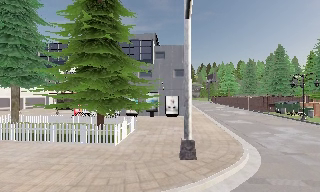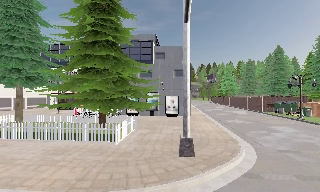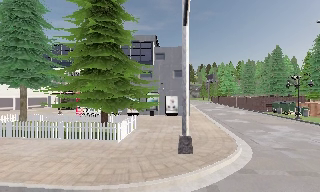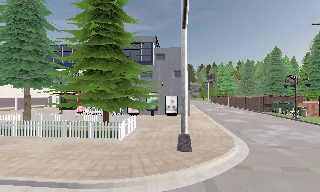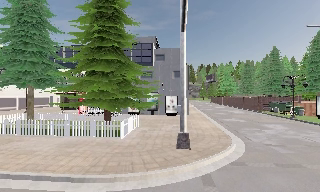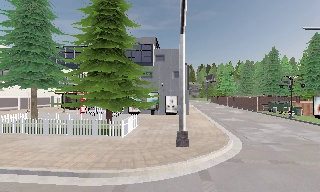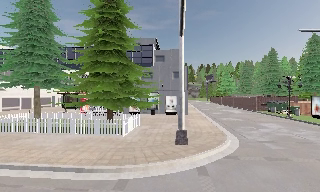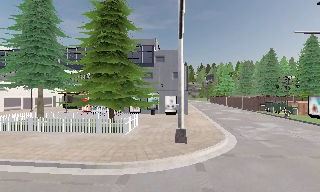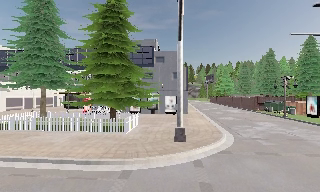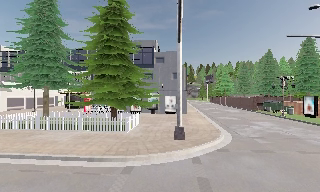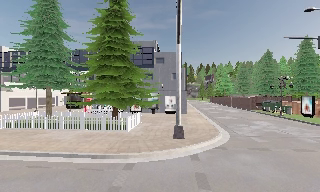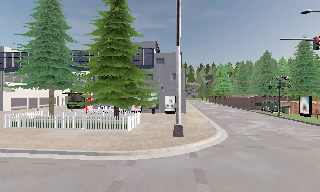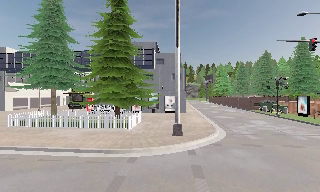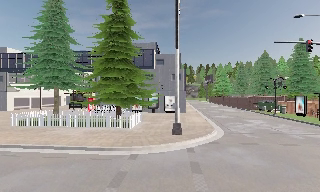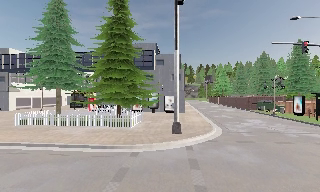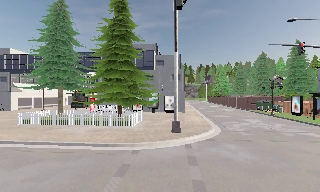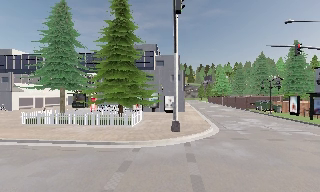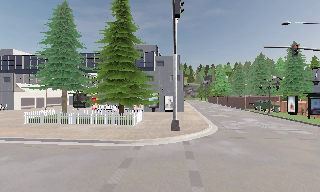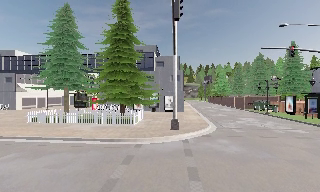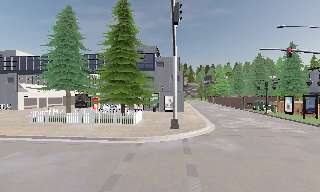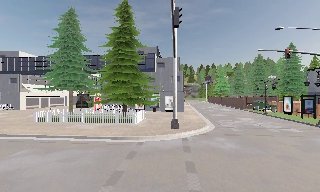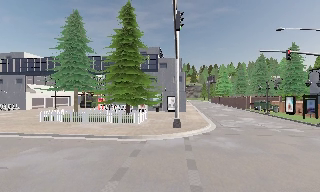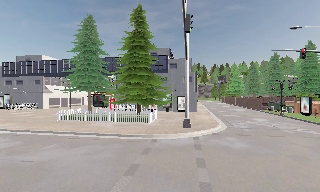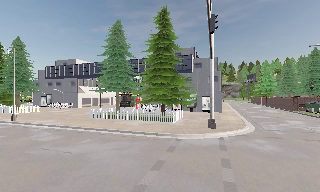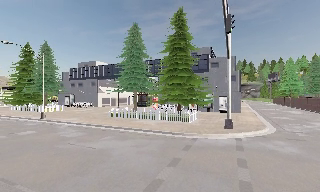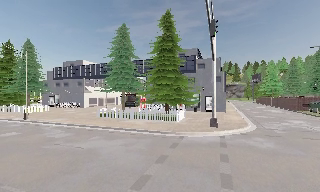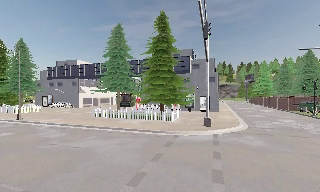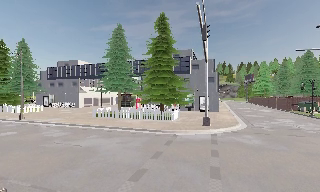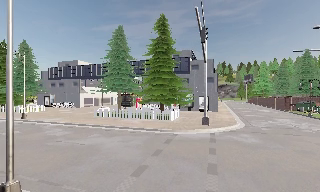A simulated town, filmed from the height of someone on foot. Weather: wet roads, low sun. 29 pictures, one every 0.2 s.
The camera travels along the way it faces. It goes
backward.
0.0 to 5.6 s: The camera pans to its left, which is counterclockwise from overhead, by about 15 degrees. It travels backward, about 8 m, so what stands in front gets smaller.
The film runs backward here.
